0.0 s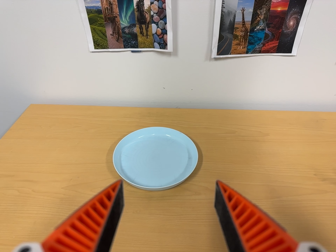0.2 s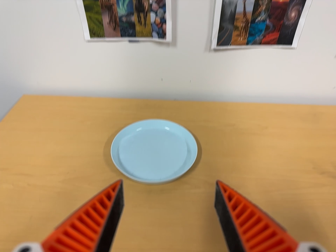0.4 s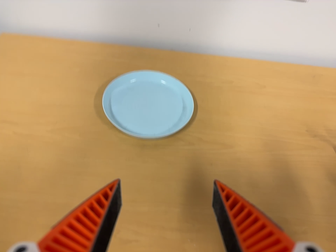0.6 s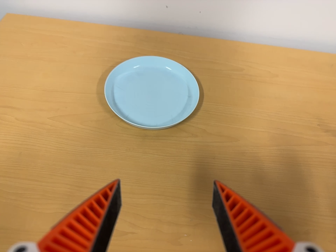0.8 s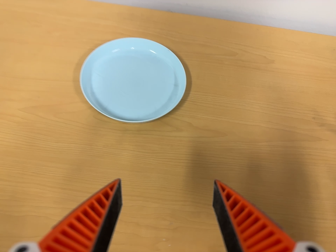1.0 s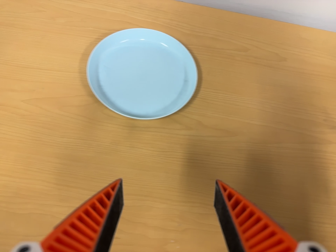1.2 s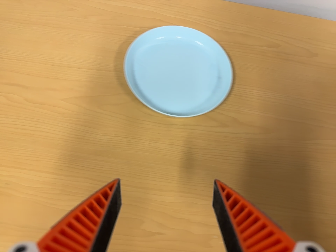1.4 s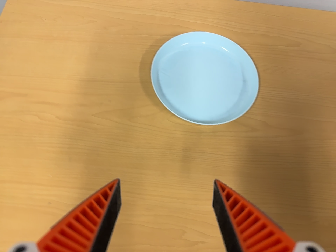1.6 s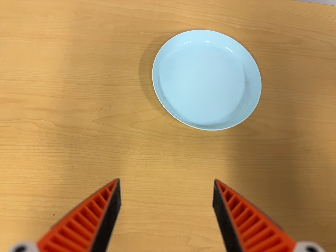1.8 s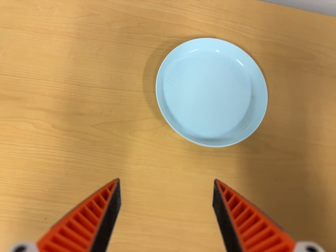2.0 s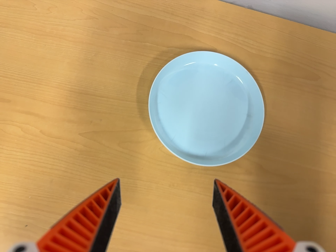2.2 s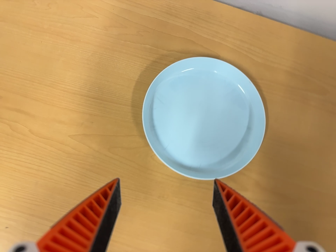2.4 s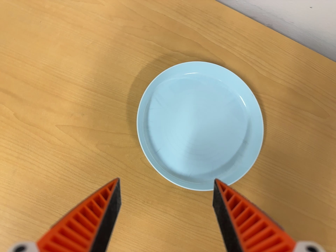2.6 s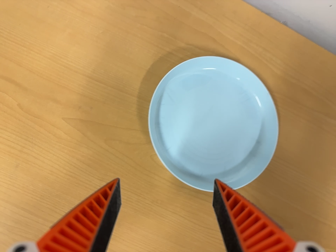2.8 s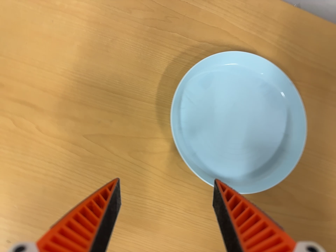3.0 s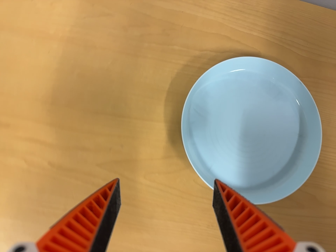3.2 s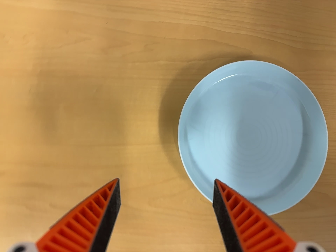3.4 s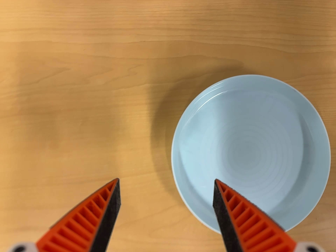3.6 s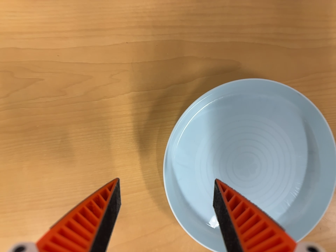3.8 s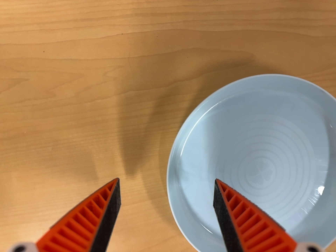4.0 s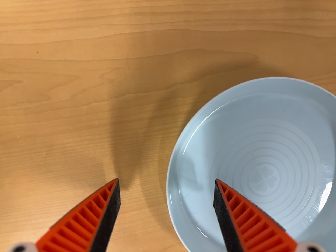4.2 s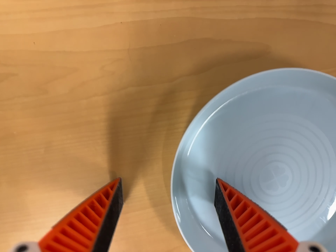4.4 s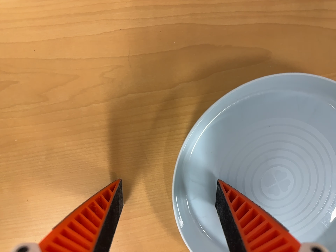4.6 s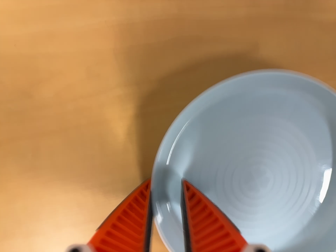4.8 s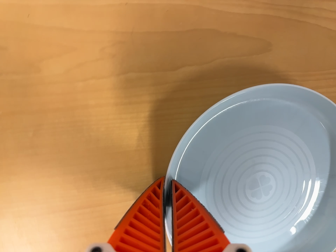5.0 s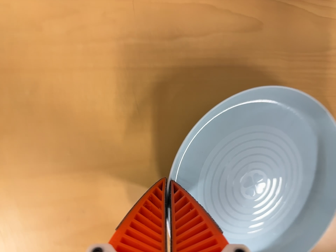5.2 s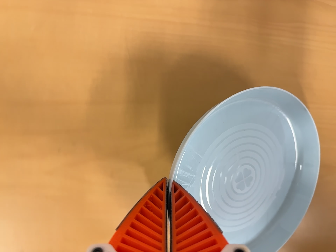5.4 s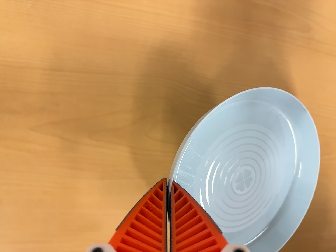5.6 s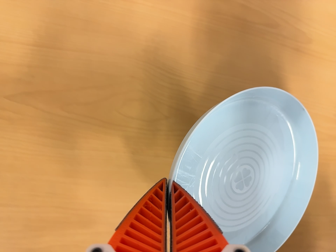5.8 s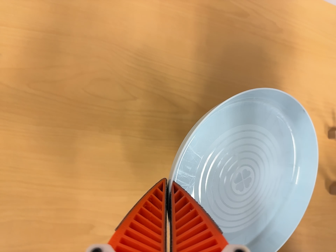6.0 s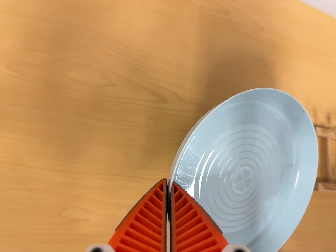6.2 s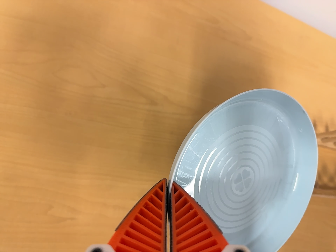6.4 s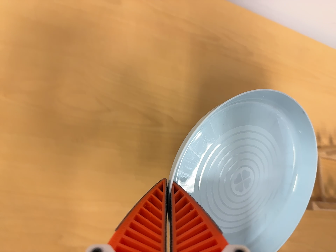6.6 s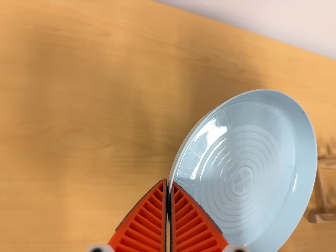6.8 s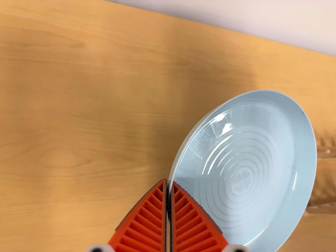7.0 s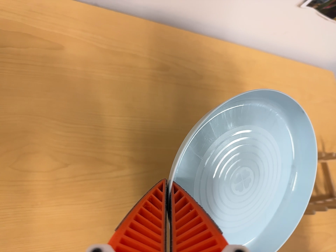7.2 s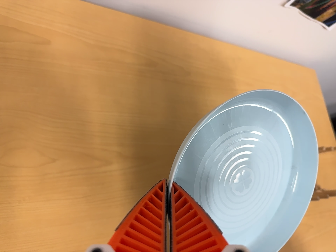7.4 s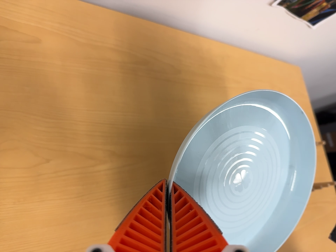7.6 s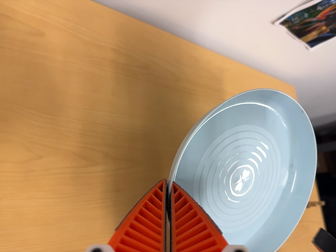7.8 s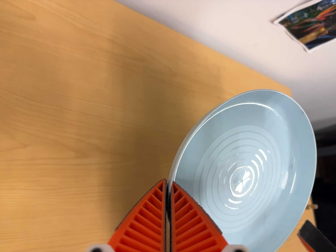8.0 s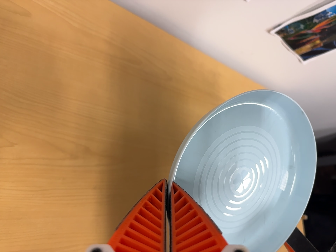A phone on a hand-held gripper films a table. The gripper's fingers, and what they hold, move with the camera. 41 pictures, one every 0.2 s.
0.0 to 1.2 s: The camera travels forward, toward the top of its view and to its left, about 14 cm, so what stands in front looms larger. Its aim tips toward the bottom of its view by about 30 degrees, and the scene shifts upward.
1.2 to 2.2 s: The camera travels toward the top of its view, about 16 cm. Its aim tips toward the bottom of its view by about 10 degrees. It rolls about its line of sight by about 10 degrees, and the scene rotates clockwise.
2.2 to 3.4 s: The camera travels toward the top of its view and forward, about 18 cm. Its aim tips toward the bottom of its view by about 10 degrees. It rolls about its line of sight by about 20 degrees, and the scene rotates counterclockwise.
3.4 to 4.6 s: The camera travels forward and toward the top of its view, about 12 cm, so what stands in front looms larger. Its aim tips toward the bottom of its view by about 10 degrees.
4.6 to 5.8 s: The camera swings to its right by about 20 degrees, and the scene slides to the left. It travels toward the bottom of its view, about 32 cm. Its aim tips toward the top of its view by about 20 degrees. It rolls about its line of sight by about 10 degrees, and the scene rotates clockwise.
5.8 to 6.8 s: The camera travels toward the top of its view, about 5 cm, so close, fixed things drift downward. It rolls about its line of sight by about 10 degrees, and the scene rotates counterclockwise.
6.8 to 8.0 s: The scene slides to the left, as the camera pans about 15 degrees to its right. It rolls about its line of sight by about 10 degrees, and the scene rotates clockwise.
The film runs forward here.
